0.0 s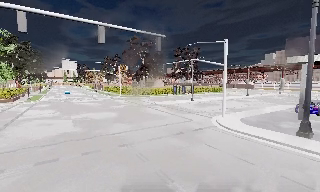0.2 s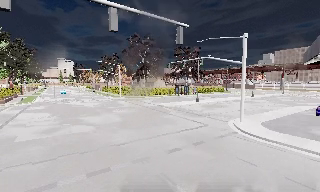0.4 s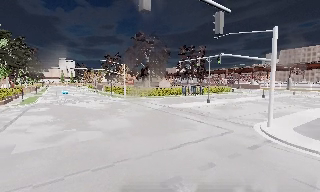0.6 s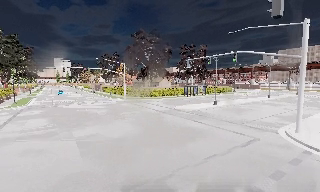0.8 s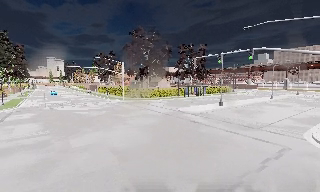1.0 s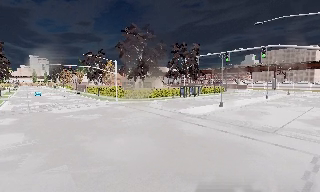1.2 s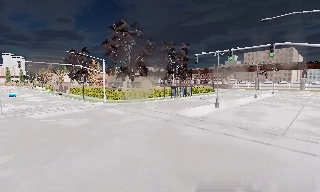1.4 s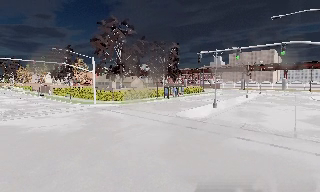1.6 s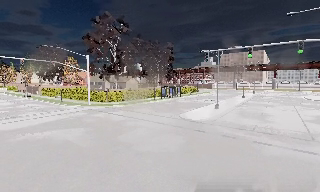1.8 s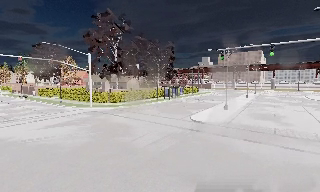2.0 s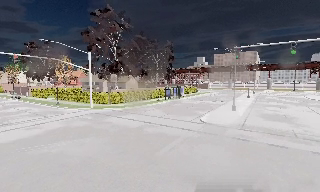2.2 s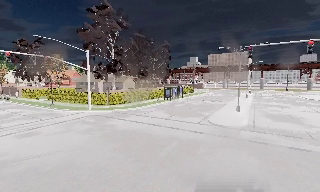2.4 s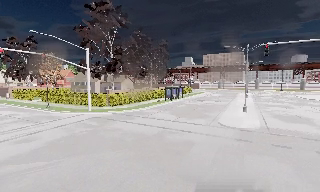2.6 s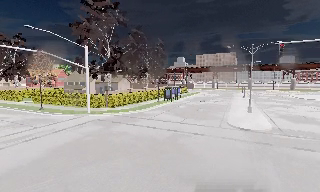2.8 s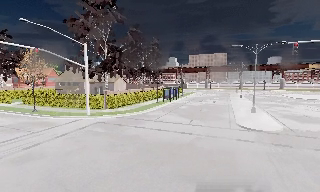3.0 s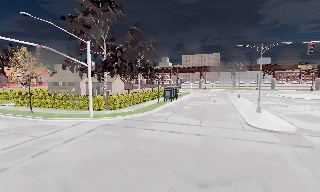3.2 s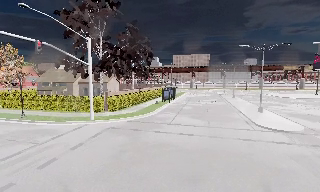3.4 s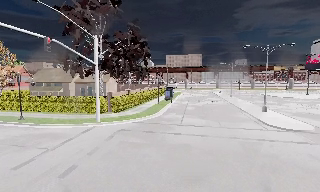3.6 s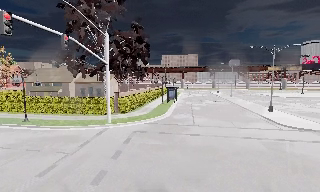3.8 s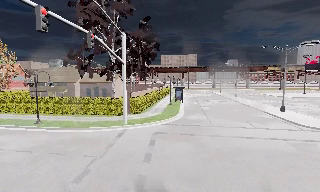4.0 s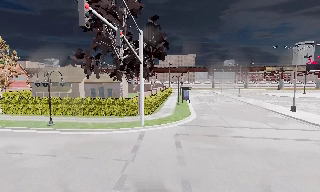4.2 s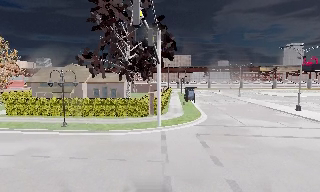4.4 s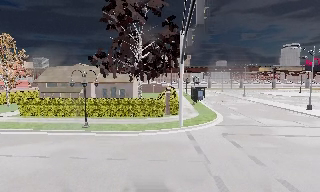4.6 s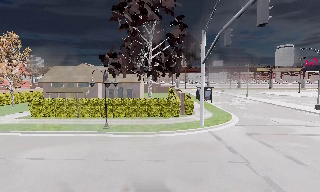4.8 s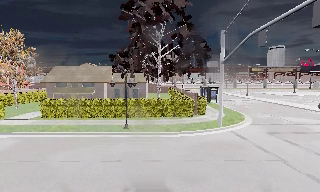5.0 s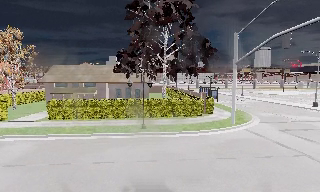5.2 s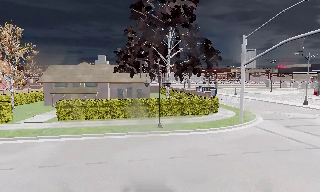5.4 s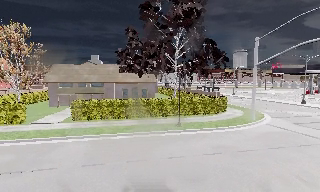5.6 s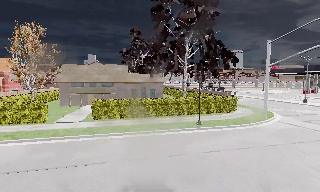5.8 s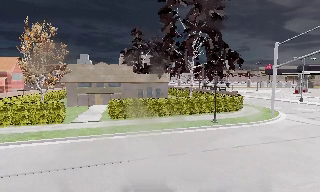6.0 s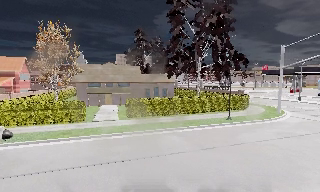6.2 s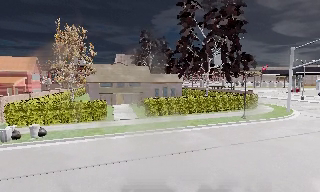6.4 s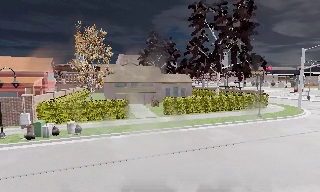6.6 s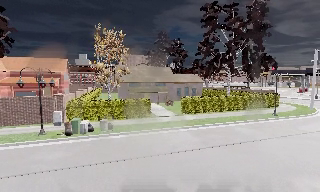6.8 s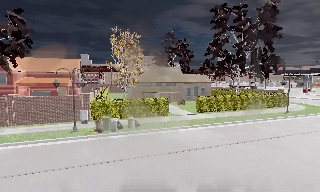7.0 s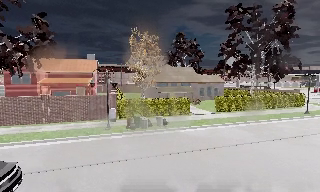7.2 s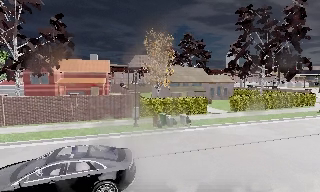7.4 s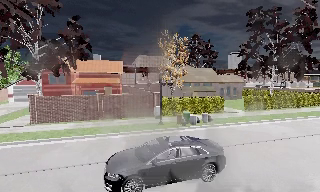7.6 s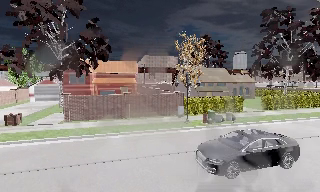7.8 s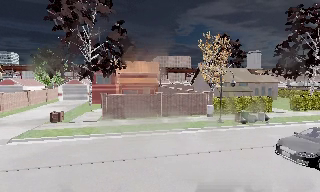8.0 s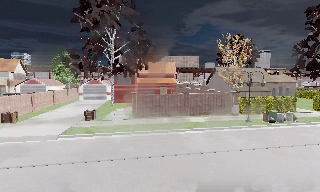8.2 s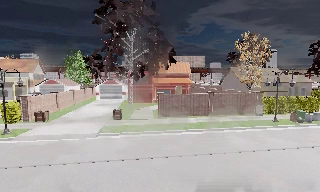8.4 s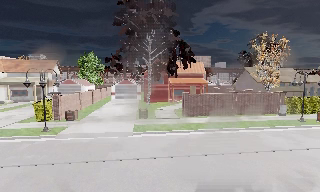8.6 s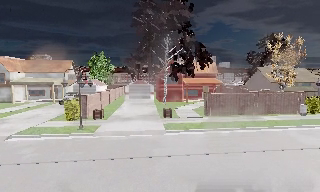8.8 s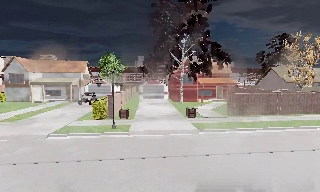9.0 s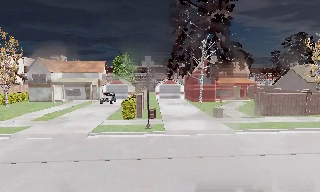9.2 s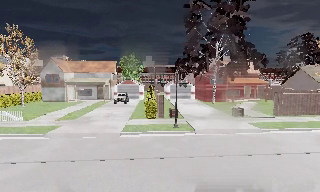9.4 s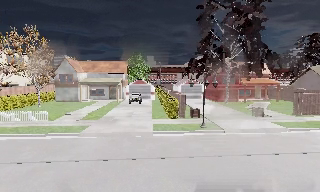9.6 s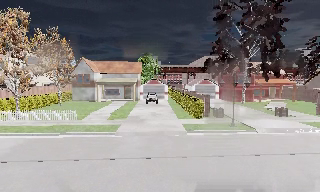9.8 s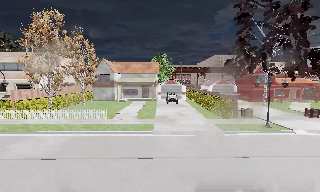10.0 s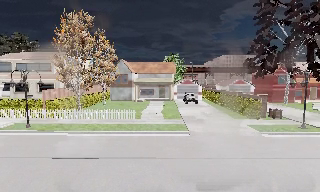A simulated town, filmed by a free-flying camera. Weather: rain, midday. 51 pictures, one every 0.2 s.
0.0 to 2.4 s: The camera pans to its right, which is clockwise from overhead, by about 30 degrees. It travels forward and to its left, about 25 m, so what stands in front looms larger.
2.4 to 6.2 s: The camera pans to its right, which is clockwise from overhead, by about 45 degrees. It travels to its left, about 35 m, so close, fixed things drift to the right.
6.2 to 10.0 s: The scene slides to the right, as the camera pans about 20 degrees to its left. It travels to its left, about 40 m, so close, fixed things drift to the right.
The film runs backward here.
